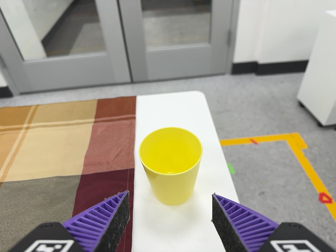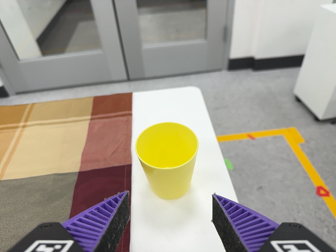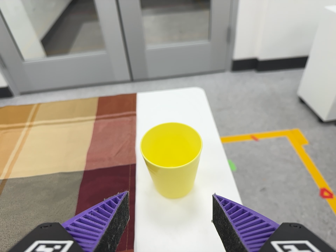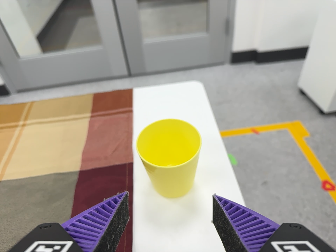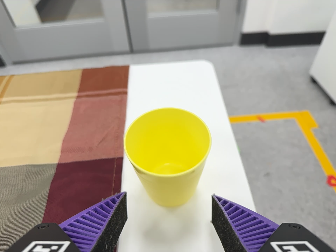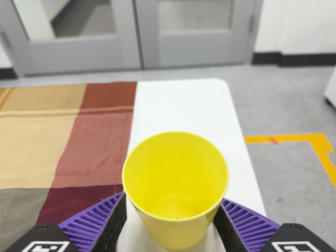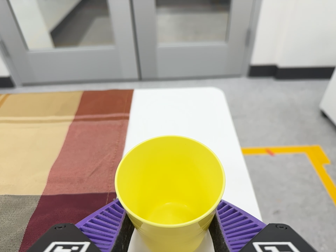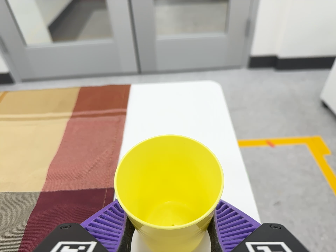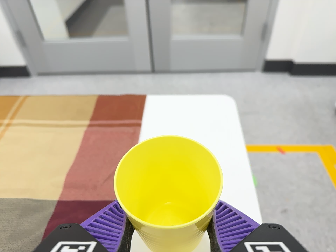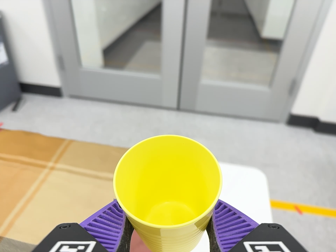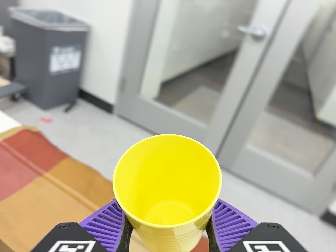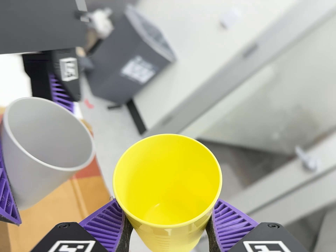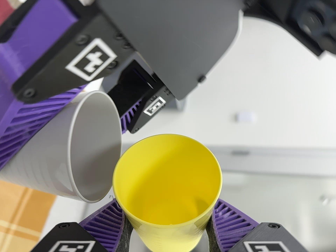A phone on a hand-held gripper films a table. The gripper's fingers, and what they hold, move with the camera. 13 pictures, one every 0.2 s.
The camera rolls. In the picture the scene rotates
clockwise.
0.0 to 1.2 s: The camera travels forward, about 12 cm, so what stands in front looms larger.
1.2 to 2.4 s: The camera travels to its left and toward the top of its view, about 36 cm, so close, fixed things drift to the right. Its aim tips toward the top of its view by about 30 degrees, and the scene shifts downward. It rolls about its line of sight by about 110 degrees, and the scene rotates clockwise.
The film runs backward here.
